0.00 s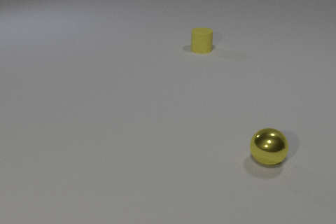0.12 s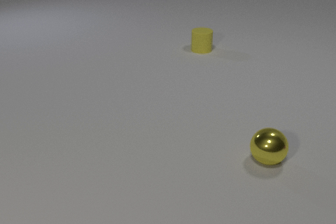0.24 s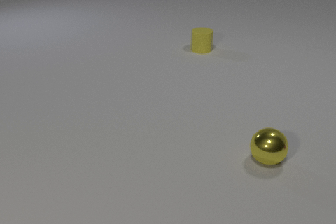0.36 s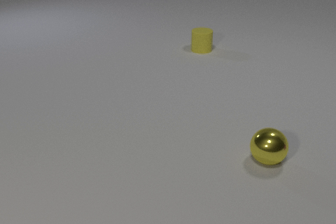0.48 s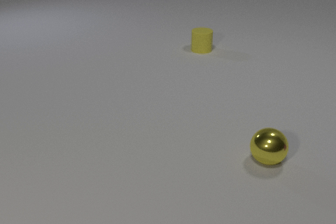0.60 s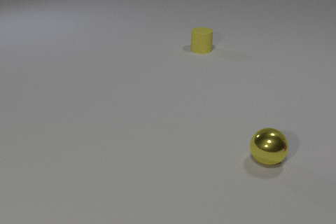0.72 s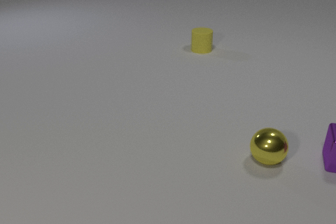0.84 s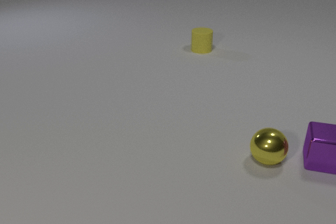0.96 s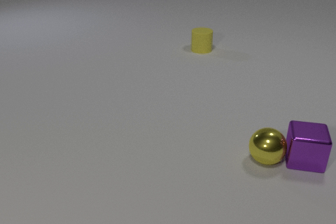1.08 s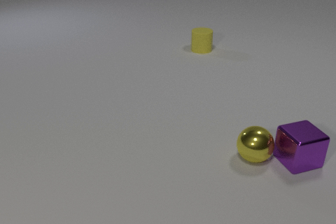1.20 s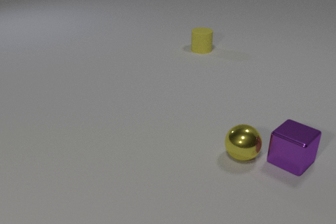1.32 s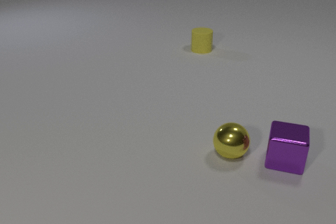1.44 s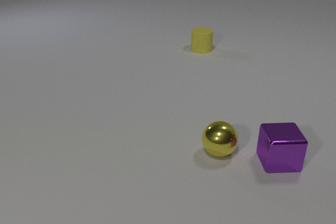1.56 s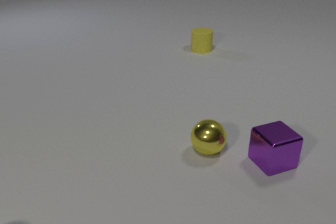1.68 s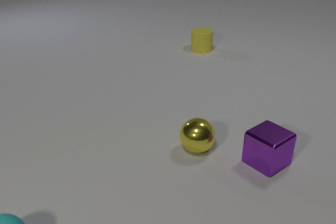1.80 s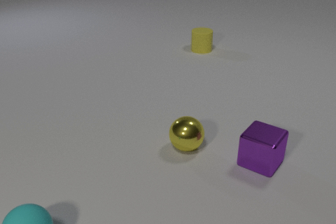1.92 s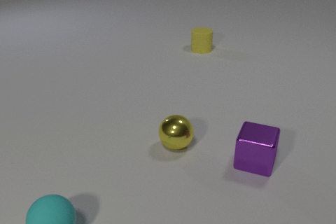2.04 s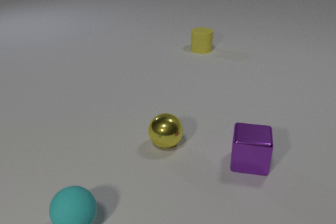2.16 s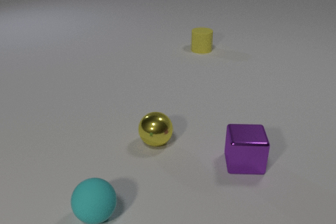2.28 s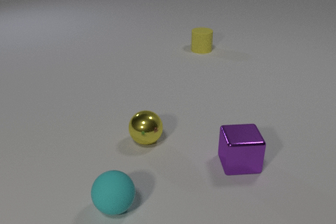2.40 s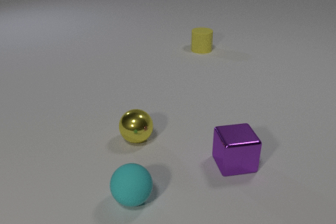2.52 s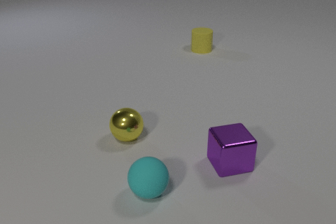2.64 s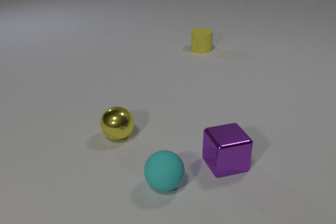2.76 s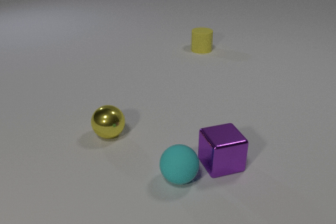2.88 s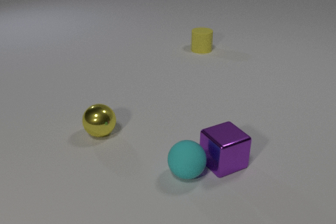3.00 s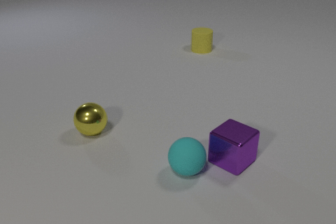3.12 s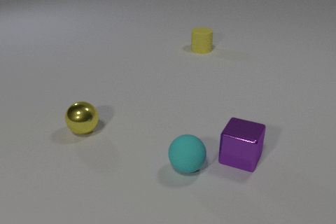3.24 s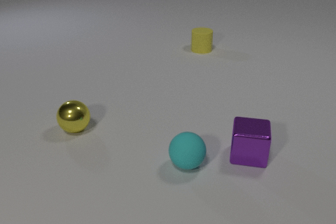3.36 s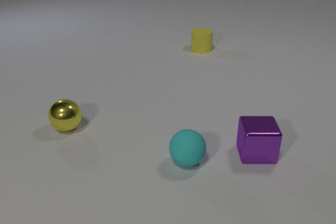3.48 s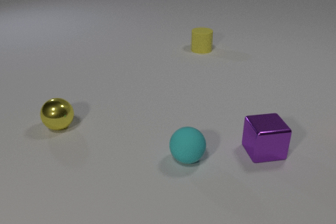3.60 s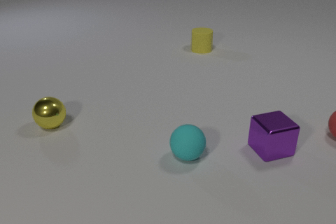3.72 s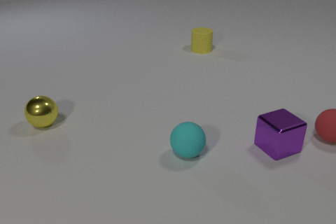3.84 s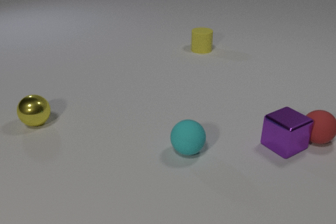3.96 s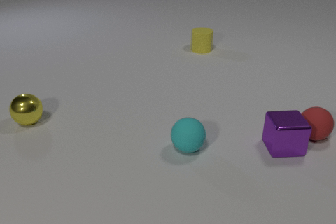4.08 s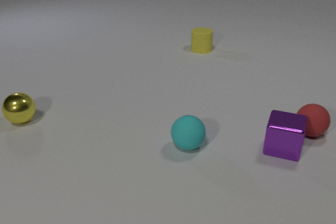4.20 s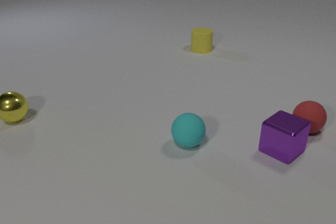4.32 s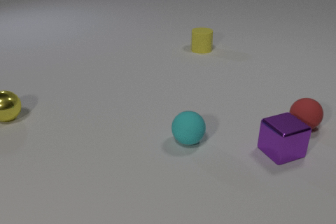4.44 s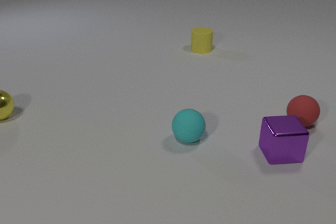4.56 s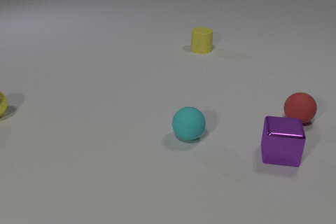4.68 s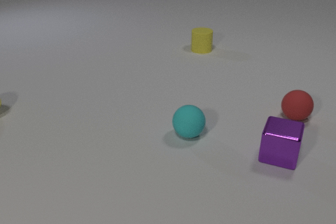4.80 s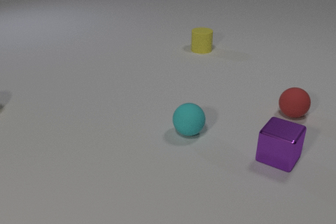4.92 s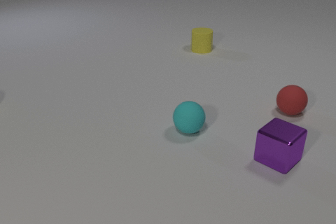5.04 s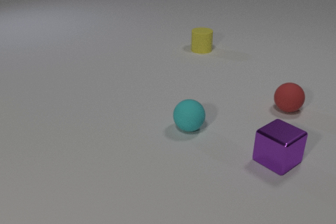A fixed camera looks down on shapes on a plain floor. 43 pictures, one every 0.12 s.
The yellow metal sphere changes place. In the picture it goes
to the left.
0.00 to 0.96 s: The purple metal cube comes in at the right edge, slides to the left. The purple metal cube and the yellow metal sphere collide.
0.96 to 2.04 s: The purple metal cube slides to the left, spins counterclockwise seen from above by about 180 degrees, its near face sliding to the right. The yellow metal sphere rolls to the left. The cyan rubber sphere comes in at the bottom edge, rolls to the right.
2.04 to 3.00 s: The purple metal cube slides to the left, spins counterclockwise seen from above by about 60 degrees, its near face sliding to the right. The yellow metal sphere rolls to the left. The cyan rubber sphere rolls to the right and away from the camera. The purple metal cube and the cyan rubber sphere collide.
3.00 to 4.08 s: The purple metal cube slides to the right and away from the camera, spins so that its near face slides to the right, counterclockwise seen from above. The yellow metal sphere rolls to the left and away from the camera. The cyan rubber sphere rolls away from the camera. The red rubber sphere comes in at the right edge, rolls to the left. The purple metal cube and the red rubber sphere collide.
4.08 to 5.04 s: The purple metal cube slides toward the camera, spins clockwise seen from above by about 120 degrees, its near face sliding to the left. The yellow metal sphere rolls to the left and away from the camera, leaves at the left edge. The cyan rubber sphere rolls away from the camera. The red rubber sphere rolls away from the camera and to the left.
How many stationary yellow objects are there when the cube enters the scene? 2.
What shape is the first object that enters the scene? cube.
What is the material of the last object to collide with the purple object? rubber.
